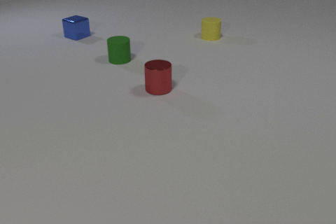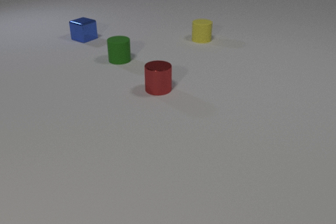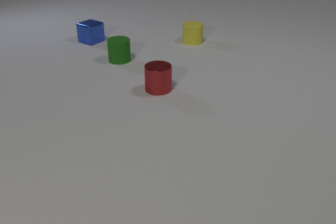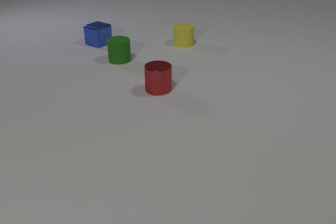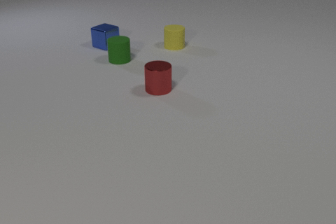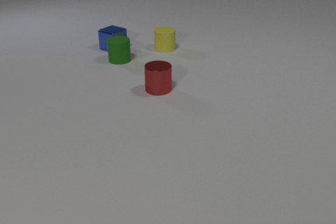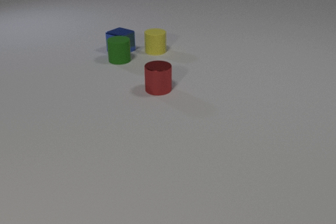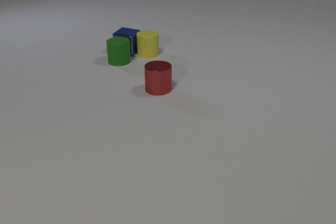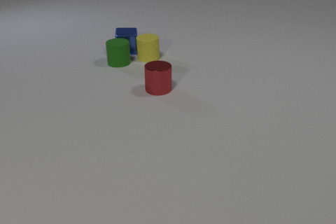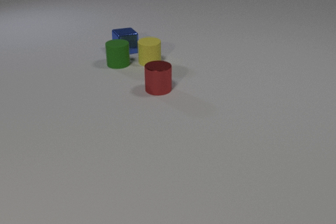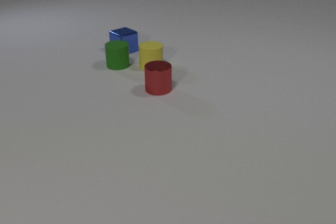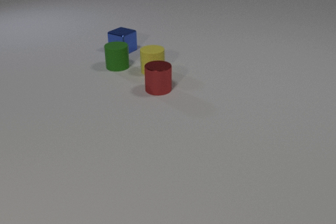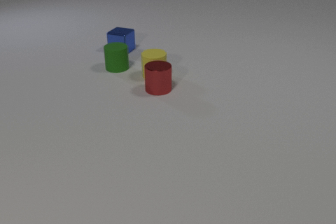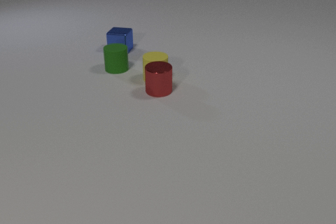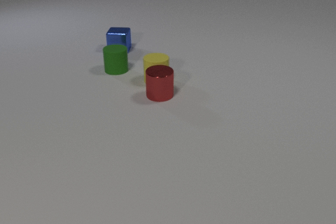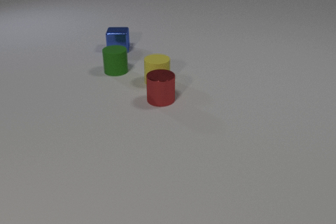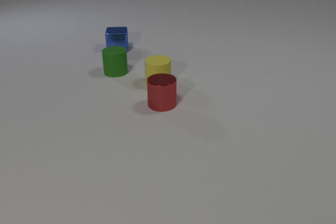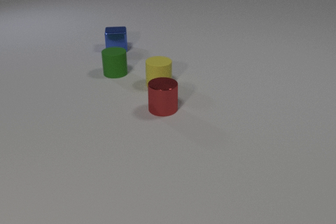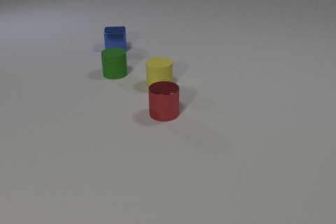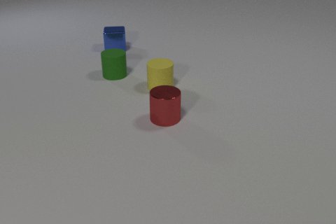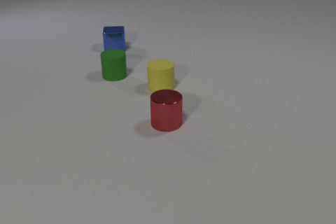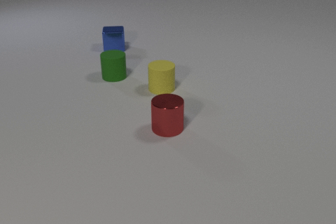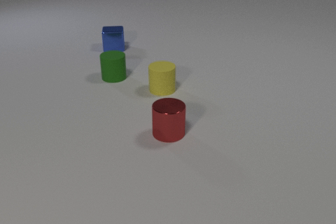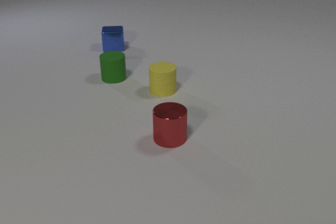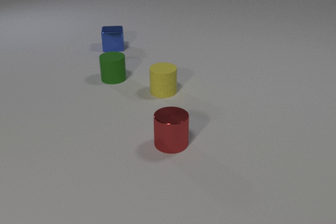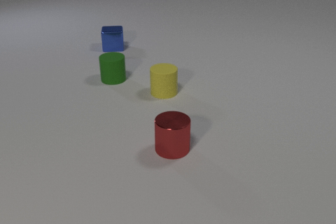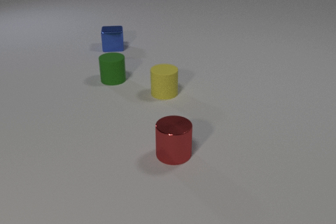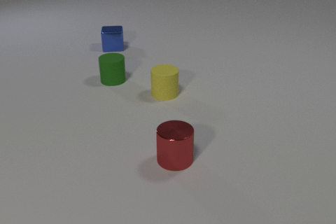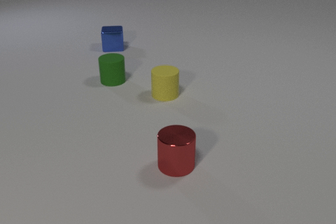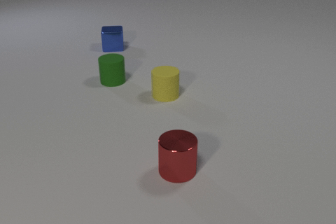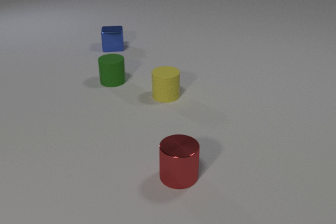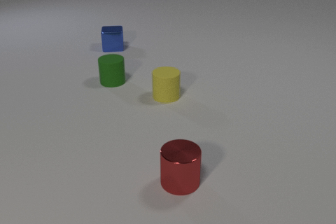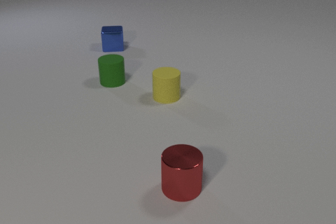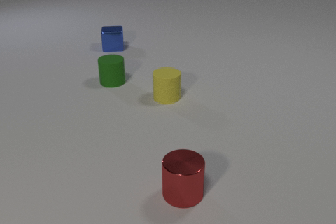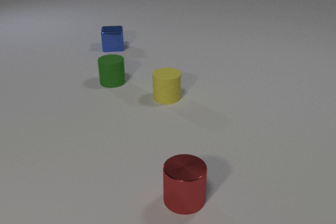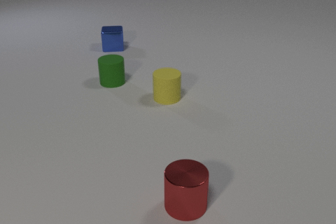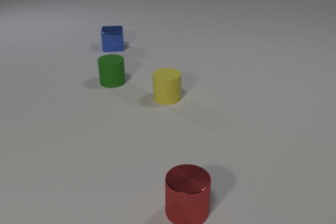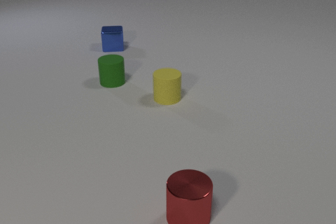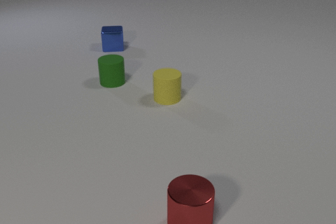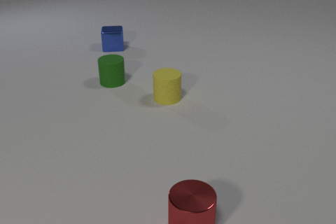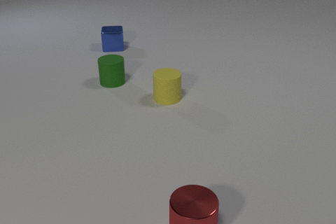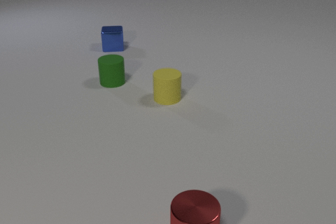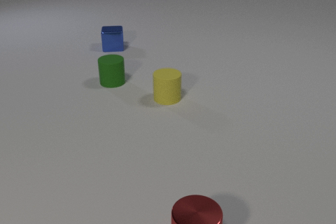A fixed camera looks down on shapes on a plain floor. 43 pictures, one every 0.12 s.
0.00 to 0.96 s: The yellow rubber cylinder slides to the left and toward the camera. The blue metal cube slides toward the camera and to the right, spins so that its near face slides to the right, counterclockwise seen from above. The green rubber cylinder slides toward the camera. The blue metal cube and the green rubber cylinder collide. The yellow rubber cylinder and the blue metal cube collide.
0.96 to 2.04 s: The yellow rubber cylinder slides toward the camera. The blue metal cube slides to the left and away from the camera, spins counterclockwise seen from above by about 90 degrees, its near face sliding to the right. The green rubber cylinder slides toward the camera. The red metal cylinder slides toward the camera. The yellow rubber cylinder and the red metal cylinder collide.
2.04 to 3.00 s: The yellow rubber cylinder slides toward the camera. The green rubber cylinder slides toward the camera. The red metal cylinder slides toward the camera.
3.00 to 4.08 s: The yellow rubber cylinder slides toward the camera. The green rubber cylinder slides toward the camera. The red metal cylinder slides toward the camera.
4.08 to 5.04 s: The red metal cylinder slides toward the camera.
What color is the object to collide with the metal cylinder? yellow.
What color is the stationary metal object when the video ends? blue.
Are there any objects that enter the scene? no.
